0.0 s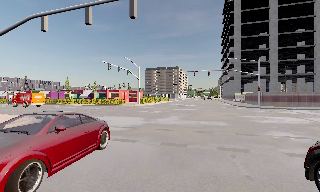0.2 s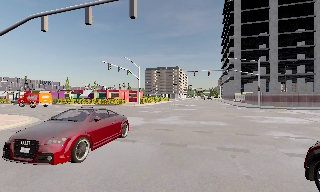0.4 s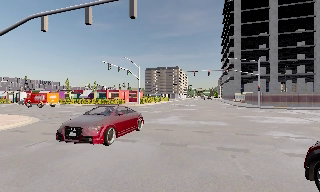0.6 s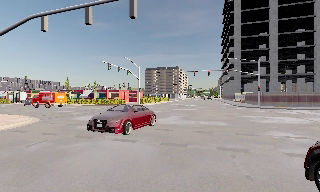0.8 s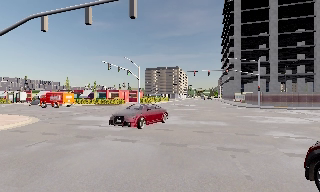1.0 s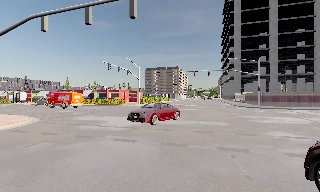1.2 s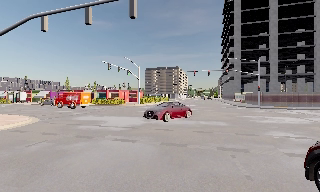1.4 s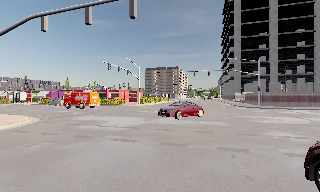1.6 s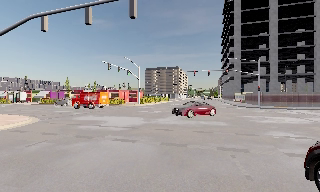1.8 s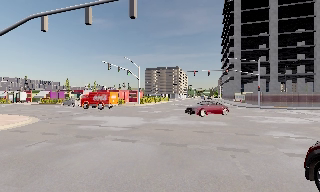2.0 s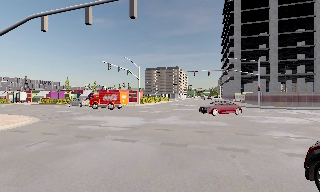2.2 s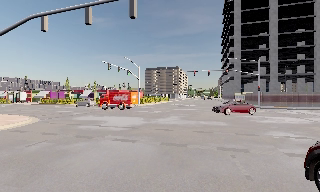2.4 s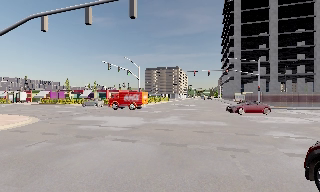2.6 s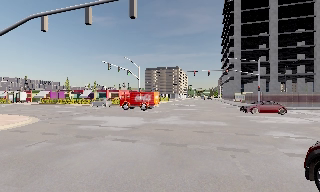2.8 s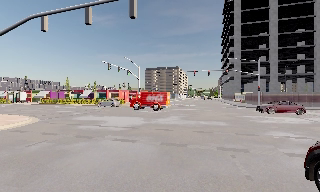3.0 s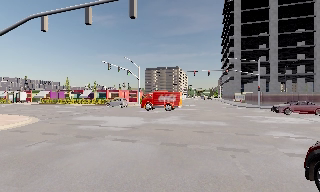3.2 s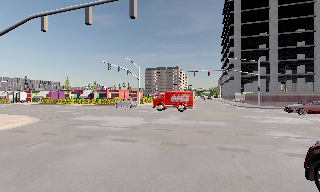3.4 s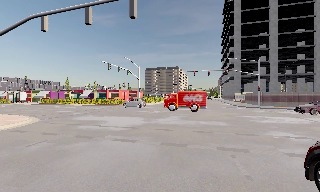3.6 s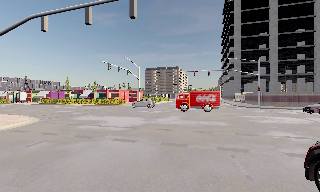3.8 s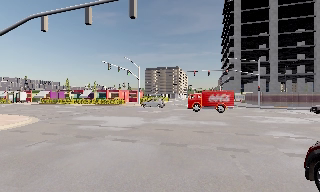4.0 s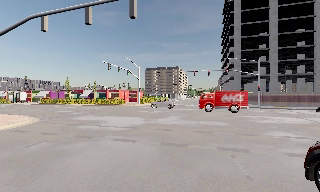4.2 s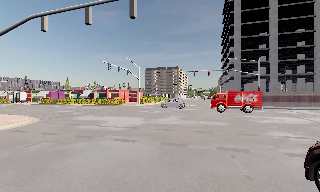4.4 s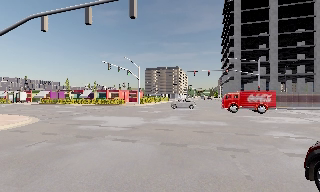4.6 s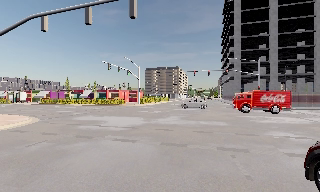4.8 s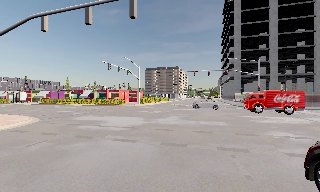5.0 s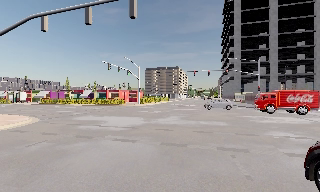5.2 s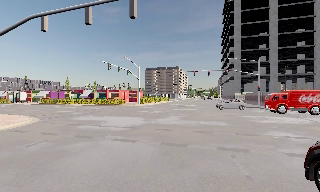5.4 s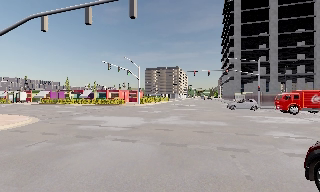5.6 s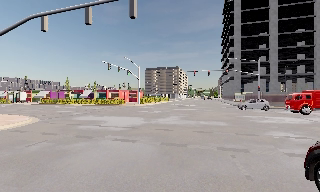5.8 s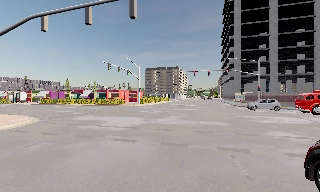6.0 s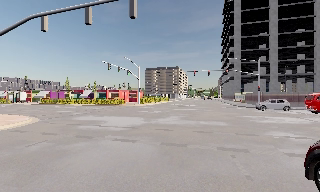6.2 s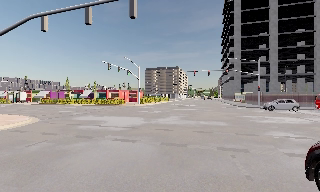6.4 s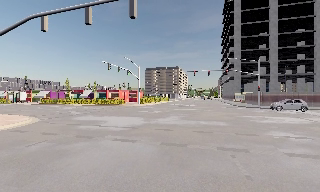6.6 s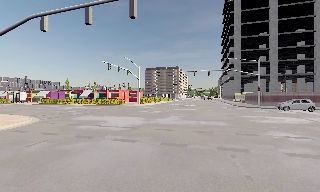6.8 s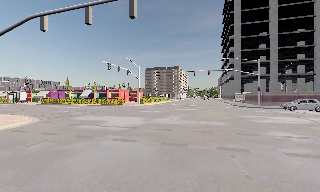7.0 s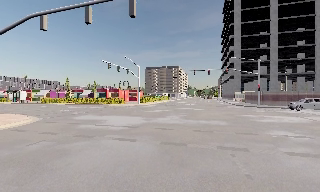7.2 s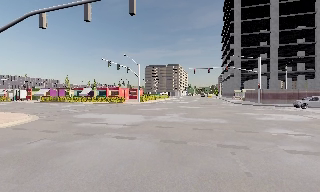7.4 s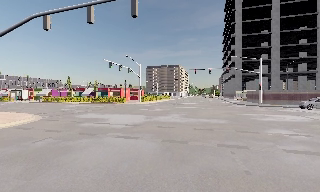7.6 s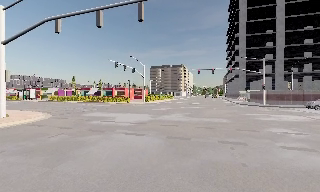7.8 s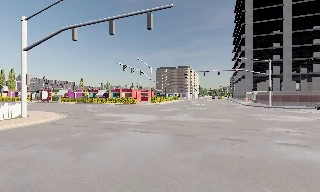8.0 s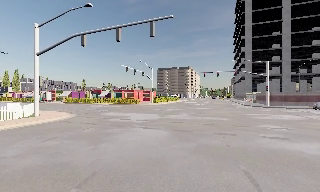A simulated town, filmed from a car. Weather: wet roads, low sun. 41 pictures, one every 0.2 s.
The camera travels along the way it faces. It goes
backward.
0.0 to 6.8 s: The camera keeps its place and its aim.
6.8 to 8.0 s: The camera travels backward, about 2.5 m, so what stands in front gets smaller. It gains speed.
The film runs backward here.
